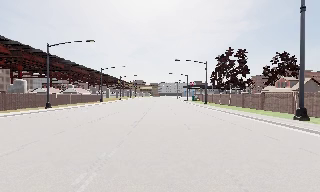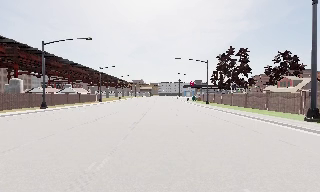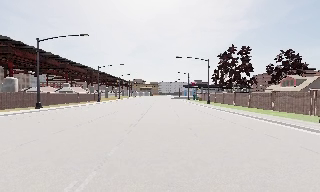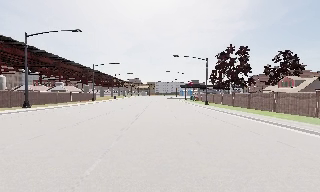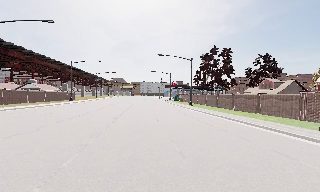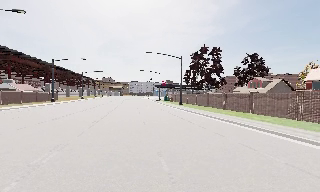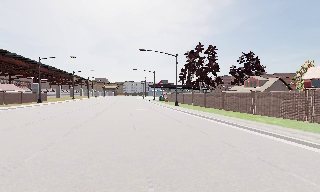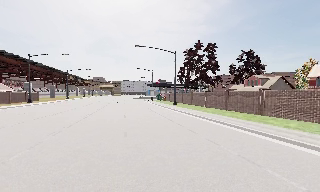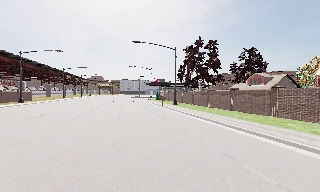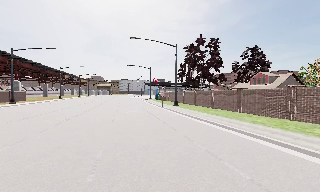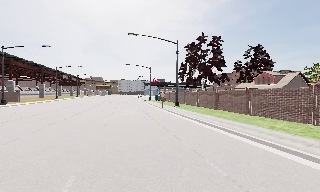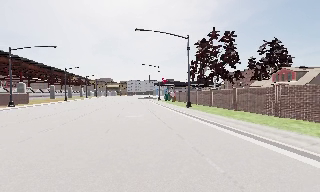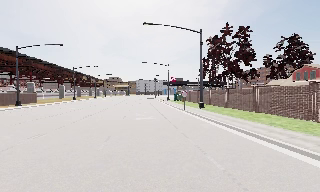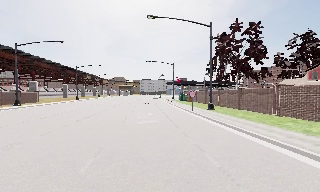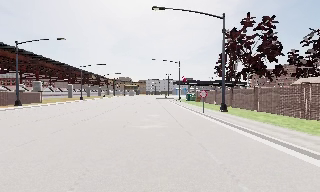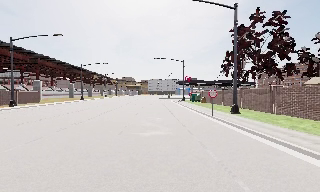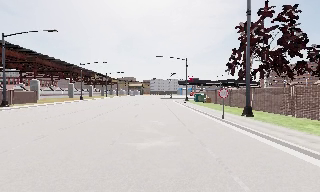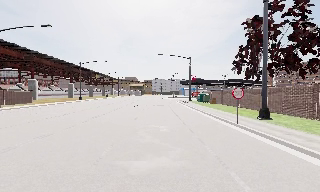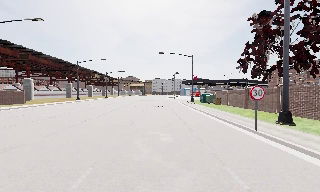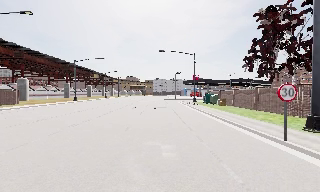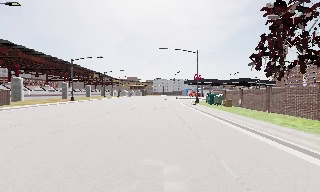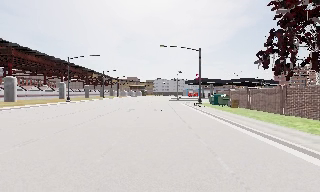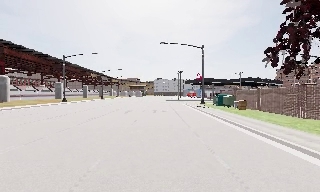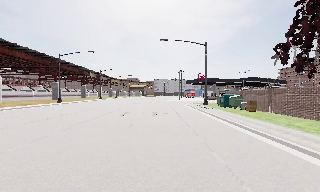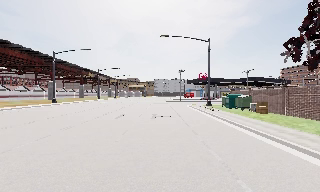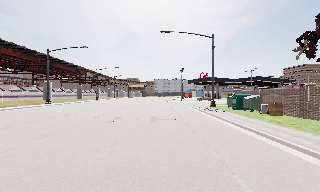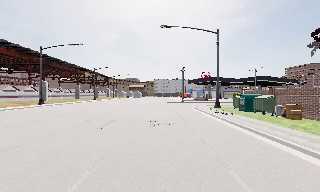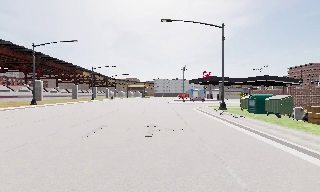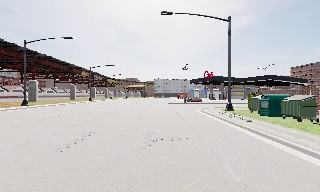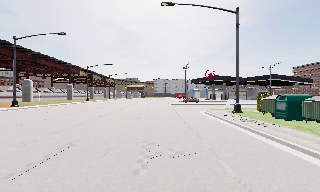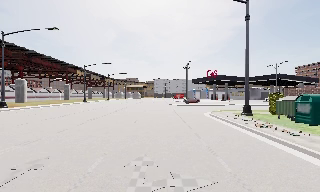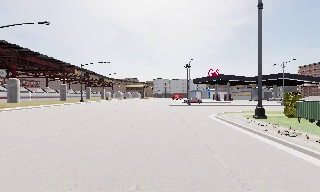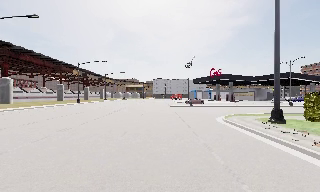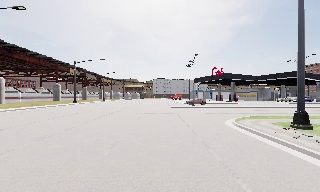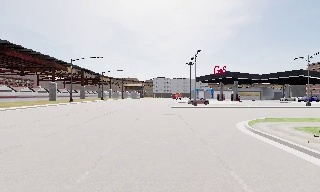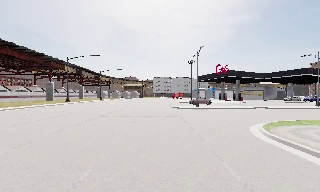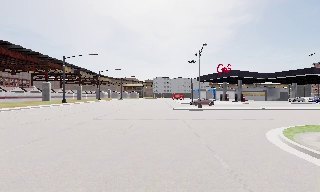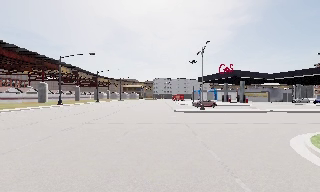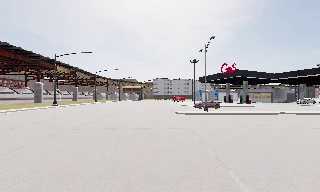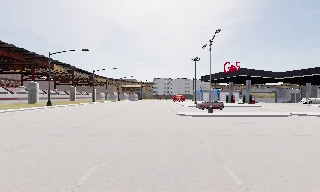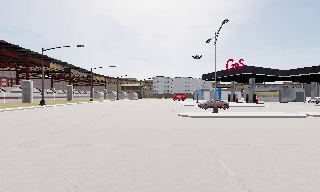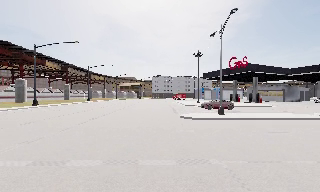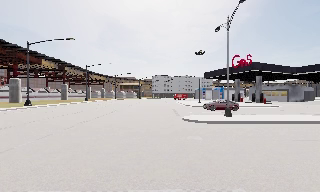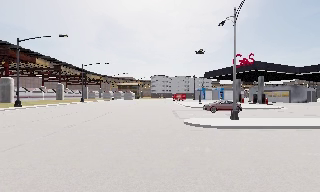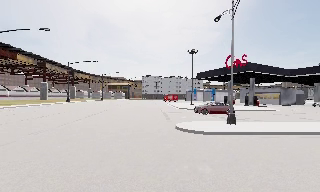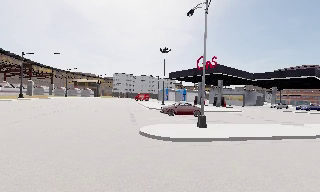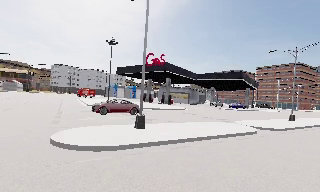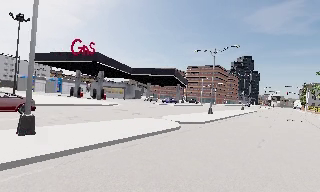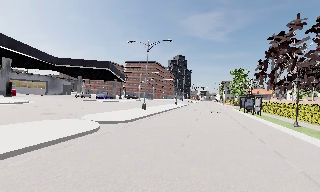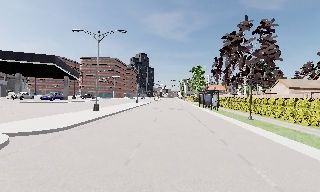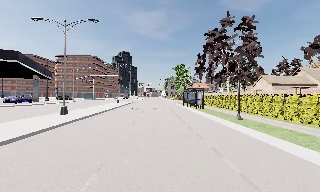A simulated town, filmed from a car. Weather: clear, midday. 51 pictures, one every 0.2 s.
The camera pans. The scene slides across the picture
to the left.
The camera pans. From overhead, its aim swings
clockwise.
0.0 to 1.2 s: The scene slides to the left, as the camera pans about 10 degrees to its right. It travels forward, about 8 m, so what stands in front looms larger. It gains speed.
1.2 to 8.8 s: The camera travels forward, about 65 m, so what stands in front looms larger.
8.8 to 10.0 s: The camera pans to its right, which is clockwise from overhead, by about 90 degrees. It travels forward and to its right, about 11 m.
The film runs forward here.
